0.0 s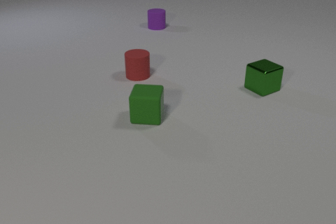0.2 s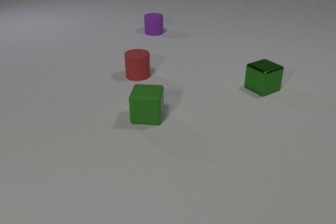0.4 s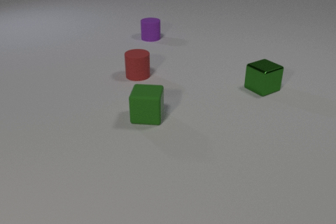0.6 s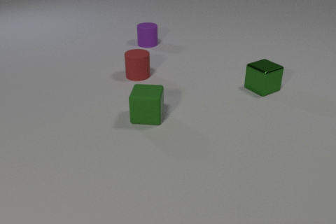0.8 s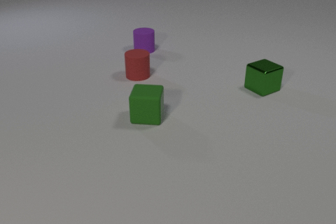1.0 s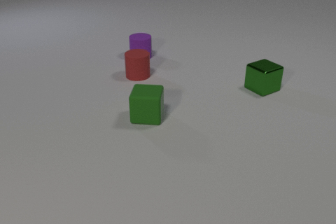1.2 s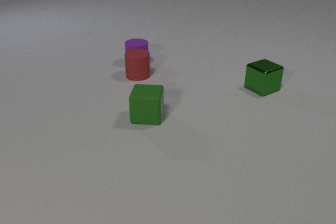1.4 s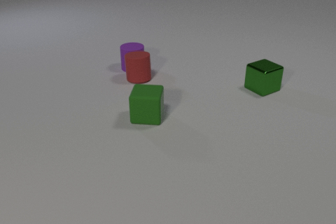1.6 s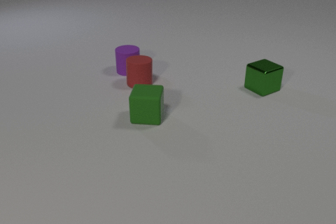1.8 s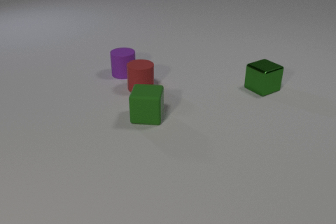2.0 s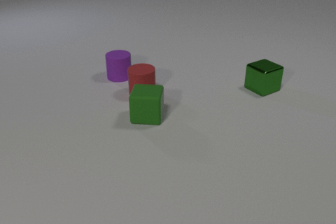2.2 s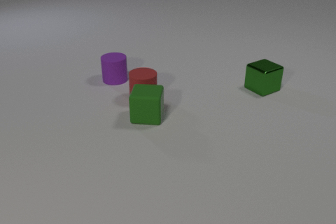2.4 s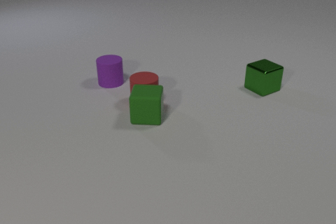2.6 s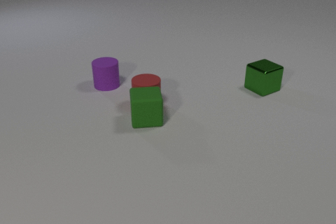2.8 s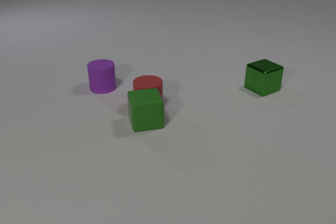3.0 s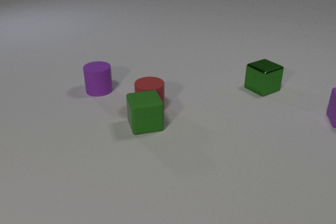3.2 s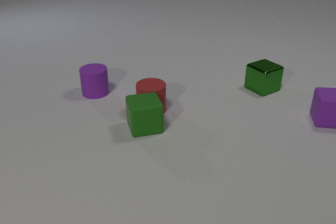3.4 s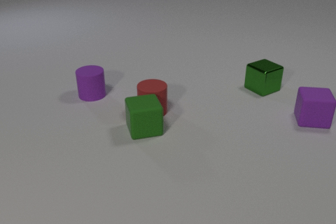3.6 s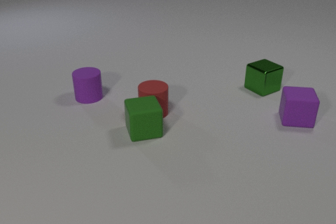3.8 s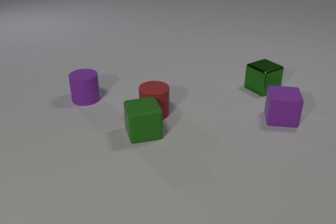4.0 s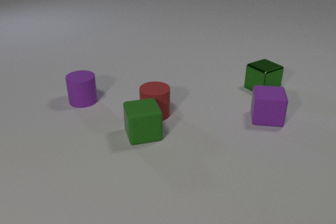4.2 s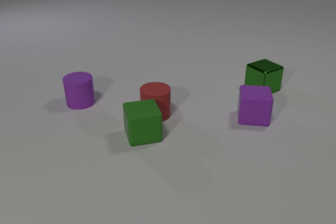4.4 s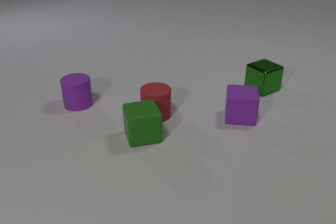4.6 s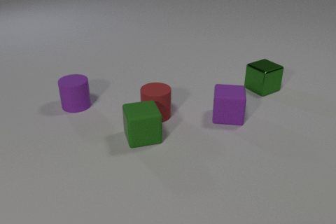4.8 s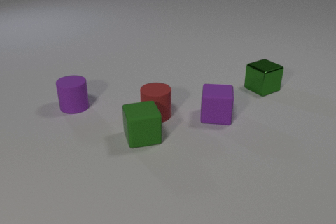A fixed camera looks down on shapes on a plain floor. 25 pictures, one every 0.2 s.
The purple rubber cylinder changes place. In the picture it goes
toward the camera.
The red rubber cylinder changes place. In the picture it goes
toward the camera.
0.0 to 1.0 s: The purple rubber cylinder slides toward the camera.
1.0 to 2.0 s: The purple rubber cylinder slides toward the camera and to the left. The red rubber cylinder slides toward the camera. The purple rubber cylinder and the red rubber cylinder collide.
2.0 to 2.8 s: The purple rubber cylinder slides toward the camera and to the left. The red rubber cylinder slides toward the camera. The green rubber cube slides toward the camera. The red rubber cylinder and the green rubber cube collide.
2.8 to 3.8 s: The purple rubber cylinder slides toward the camera and to the left. The red rubber cylinder slides toward the camera and to the right. The green rubber cube slides toward the camera. The purple rubber cube comes in at the right edge, slides to the left.
3.8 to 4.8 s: The purple rubber cylinder slides toward the camera and to the left. The green rubber cube slides toward the camera. The purple rubber cube slides to the left.
What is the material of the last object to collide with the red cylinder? rubber.
What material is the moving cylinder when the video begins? rubber.
Are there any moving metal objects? no.
